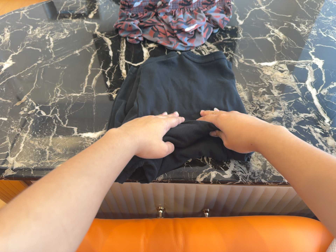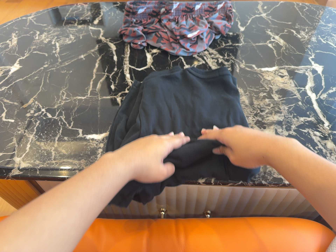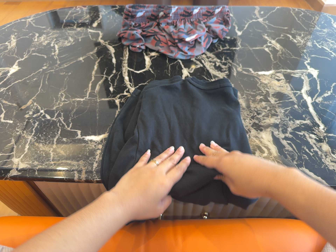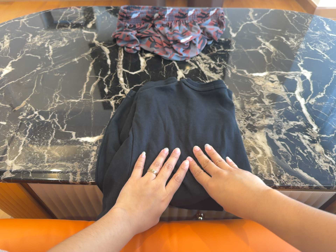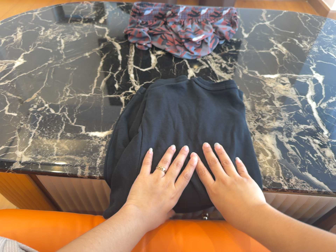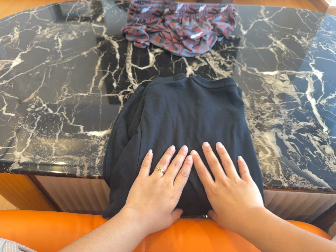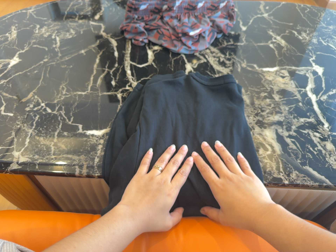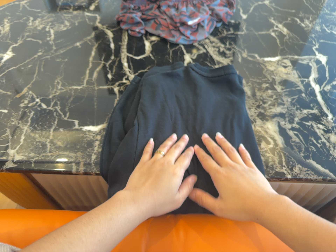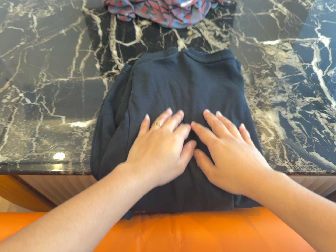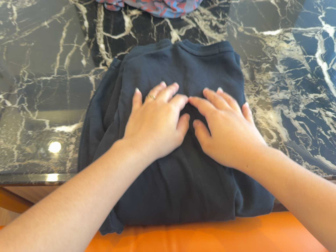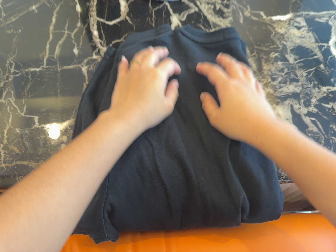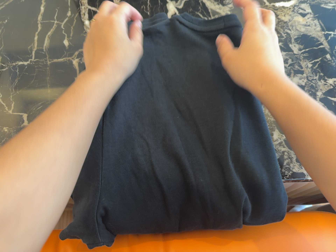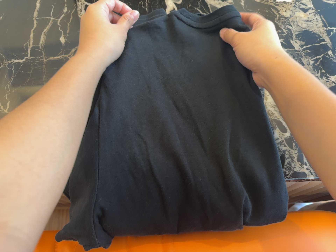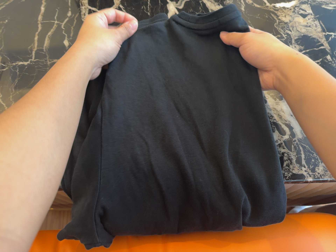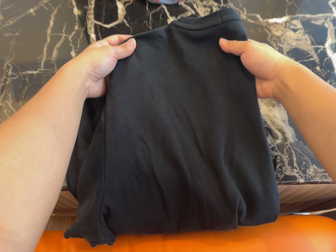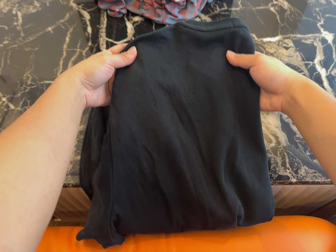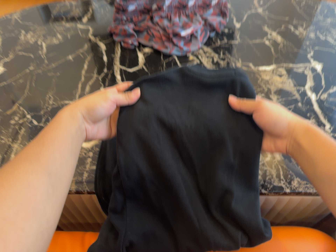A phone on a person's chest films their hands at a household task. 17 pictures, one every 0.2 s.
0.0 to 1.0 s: The camera shifts only a little, or ends up much as it began.
1.0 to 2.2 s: The camera travels forward and toward the top of its view, about 16 cm, so what stands in front looms larger. Its aim tips toward the bottom of its view by about 15 degrees.
2.2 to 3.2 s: The camera travels backward and toward the bottom of its view, about 12 cm, so what stands in front gets smaller. Its aim tips toward the top of its view by about 15 degrees, and the scene shifts downward.
The film runs backward here.
